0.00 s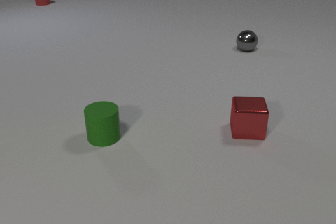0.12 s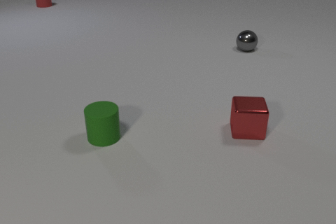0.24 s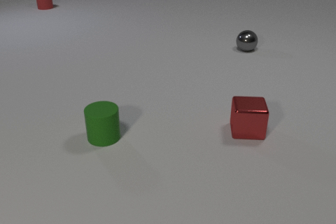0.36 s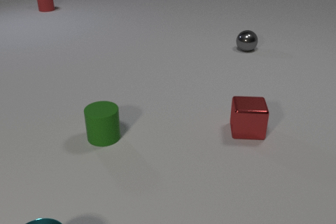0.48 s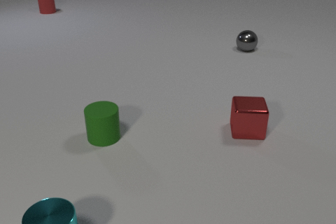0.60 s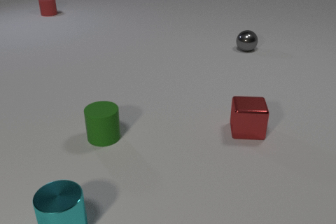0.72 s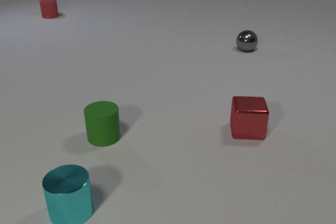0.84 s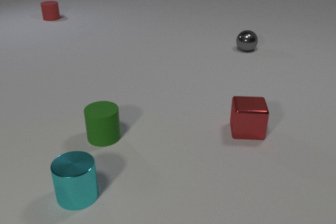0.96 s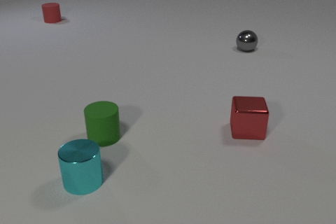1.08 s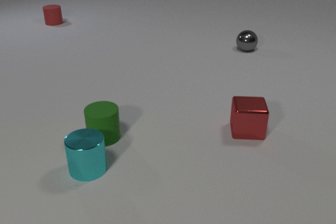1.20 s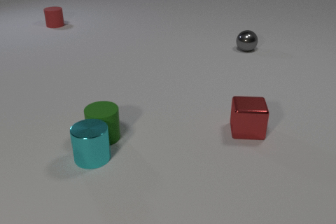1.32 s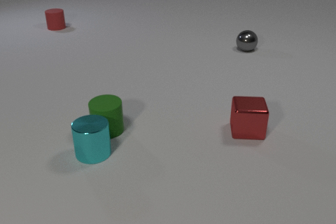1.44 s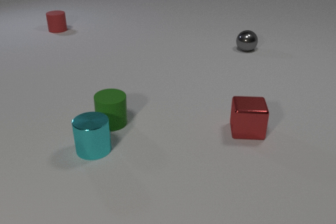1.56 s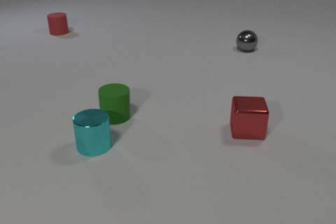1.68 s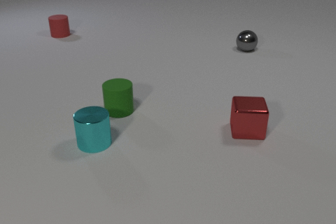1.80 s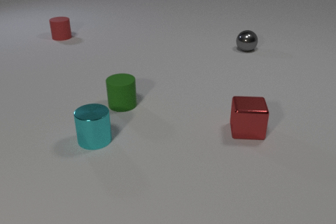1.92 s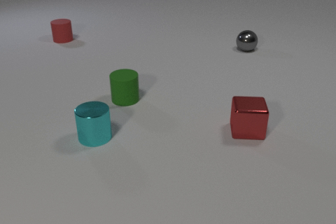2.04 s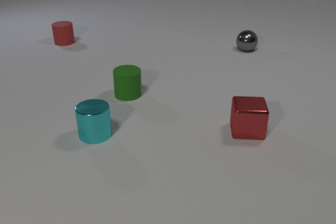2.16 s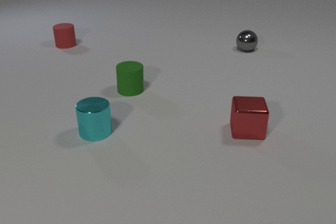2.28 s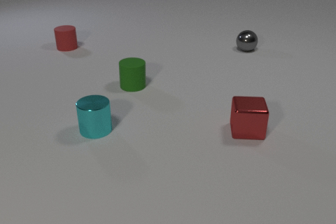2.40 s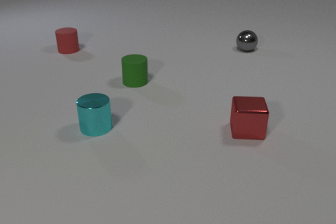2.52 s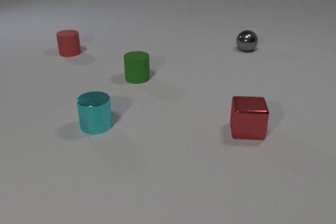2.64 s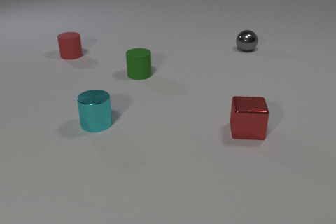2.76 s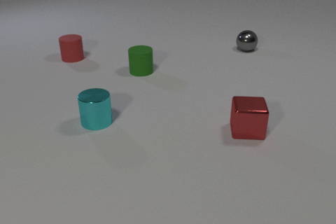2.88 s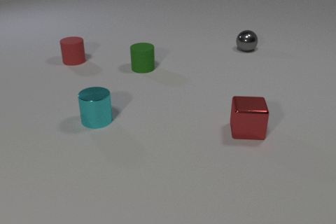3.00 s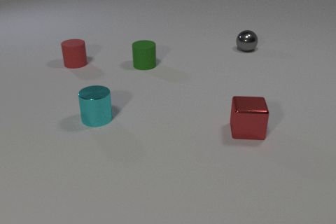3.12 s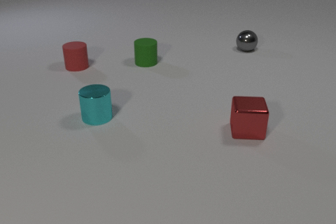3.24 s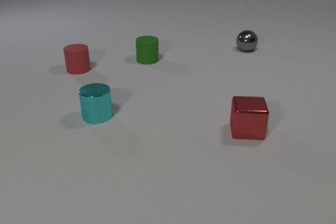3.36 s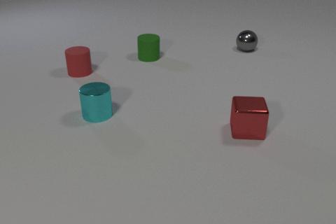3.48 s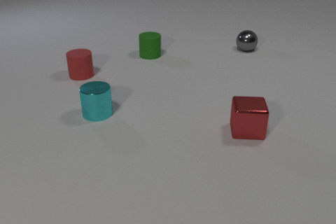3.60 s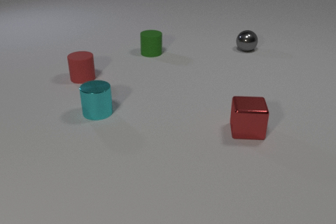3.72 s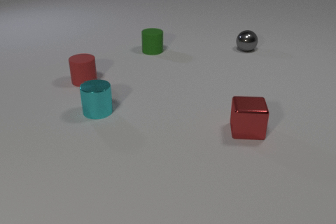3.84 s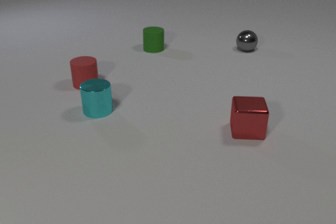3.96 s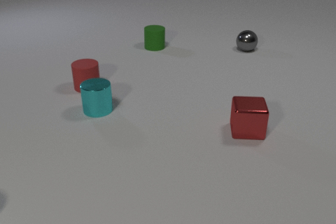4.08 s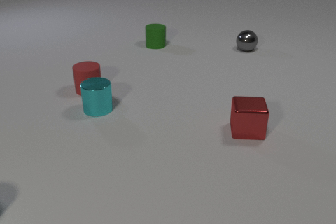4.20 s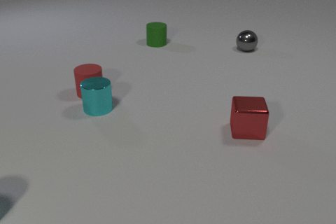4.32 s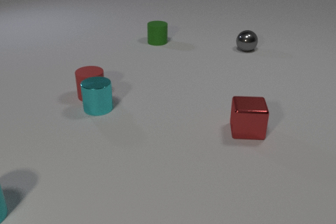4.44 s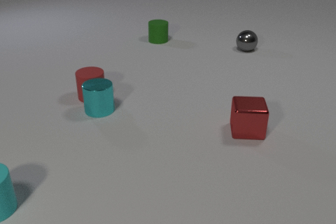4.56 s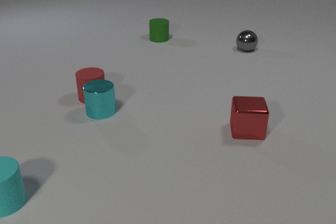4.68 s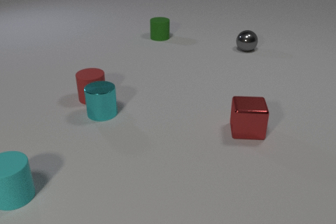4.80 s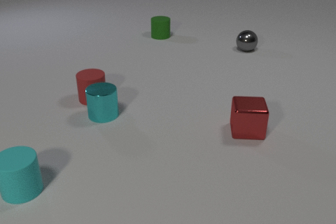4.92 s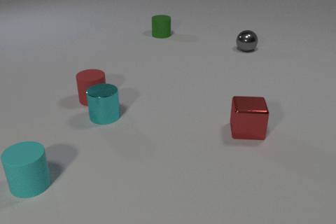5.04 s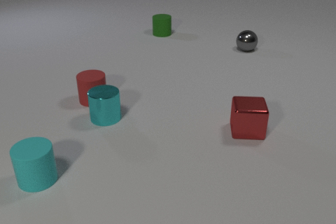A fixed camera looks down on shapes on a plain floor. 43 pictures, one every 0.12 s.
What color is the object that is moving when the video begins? red.
What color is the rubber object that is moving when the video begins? red.
Are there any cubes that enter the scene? no.
0.00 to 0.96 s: The cyan metal cylinder comes in at the bottom edge, slides away from the camera. The red rubber cylinder slides toward the camera.
0.96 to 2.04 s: The cyan metal cylinder slides away from the camera. The green rubber cylinder slides away from the camera. The red rubber cylinder slides toward the camera. The cyan metal cylinder and the green rubber cylinder collide.
2.04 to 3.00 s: The cyan metal cylinder slides away from the camera. The green rubber cylinder slides away from the camera. The red rubber cylinder slides toward the camera.
3.00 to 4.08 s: The cyan metal cylinder slides away from the camera. The green rubber cylinder slides away from the camera. The red rubber cylinder slides toward the camera.
4.08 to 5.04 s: The cyan metal cylinder slides toward the camera. The green rubber cylinder slides away from the camera. The red rubber cylinder slides toward the camera. The cyan rubber cylinder comes in at the left edge, slides to the right and away from the camera. The cyan metal cylinder and the red rubber cylinder collide.
